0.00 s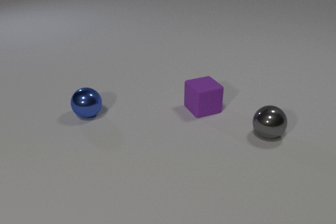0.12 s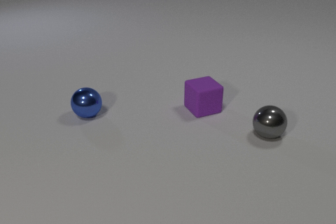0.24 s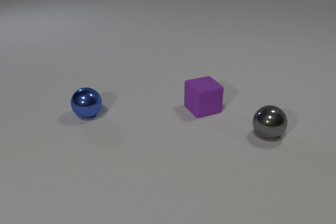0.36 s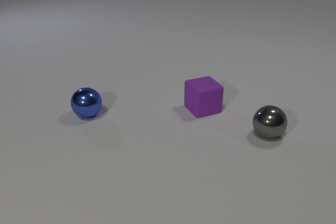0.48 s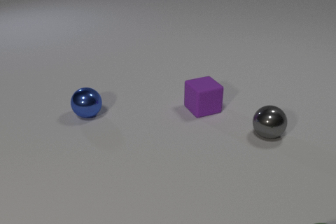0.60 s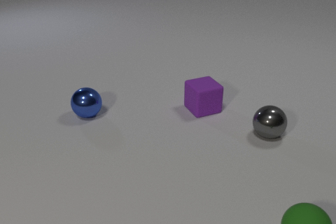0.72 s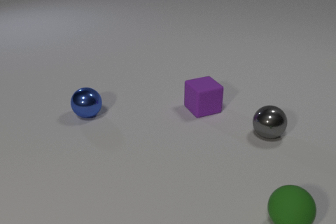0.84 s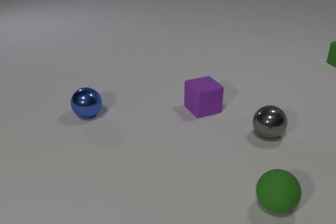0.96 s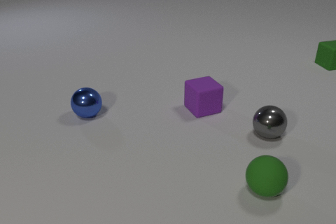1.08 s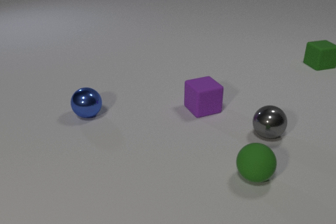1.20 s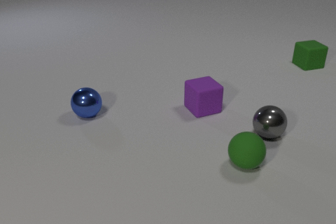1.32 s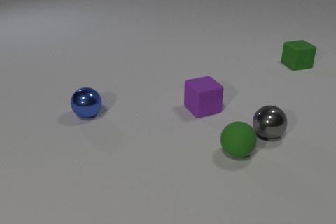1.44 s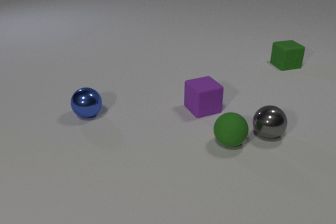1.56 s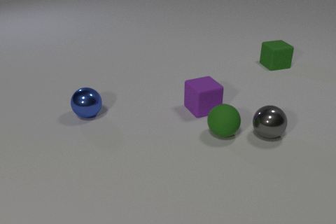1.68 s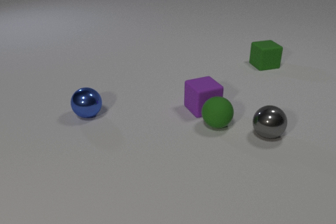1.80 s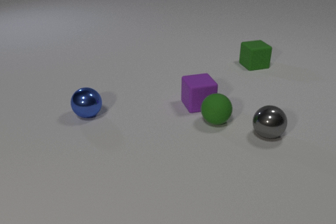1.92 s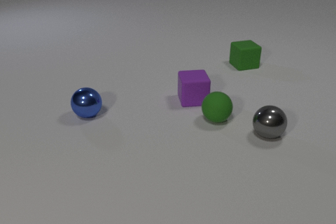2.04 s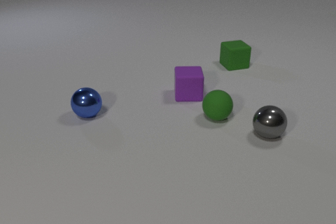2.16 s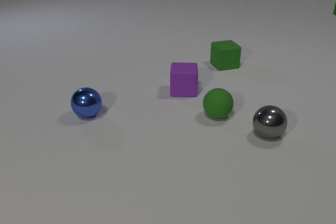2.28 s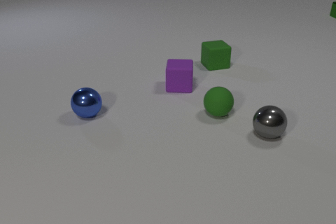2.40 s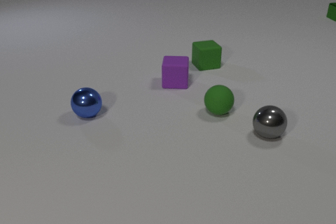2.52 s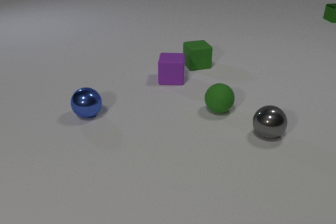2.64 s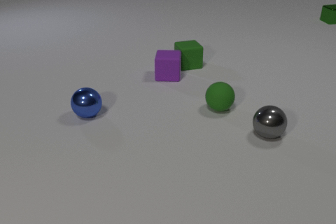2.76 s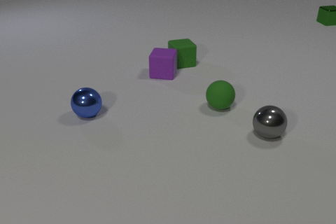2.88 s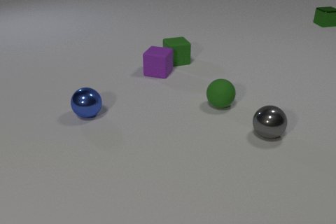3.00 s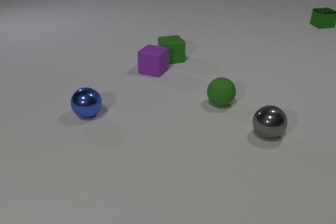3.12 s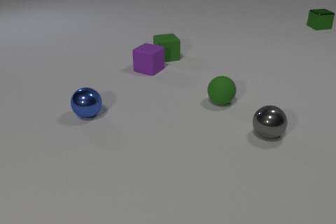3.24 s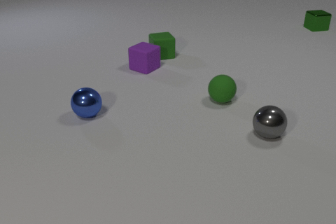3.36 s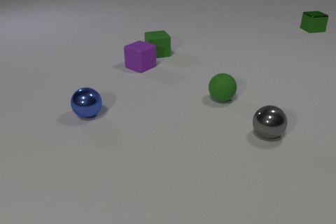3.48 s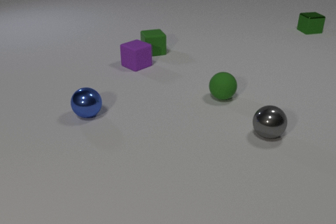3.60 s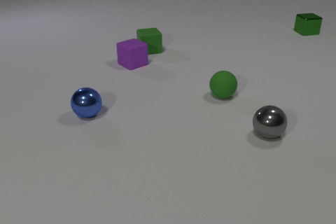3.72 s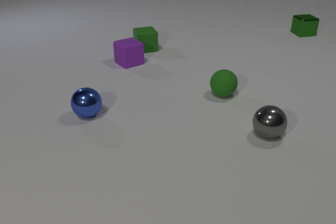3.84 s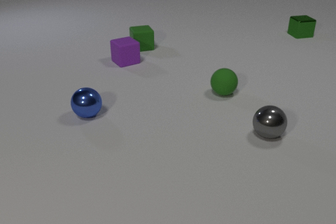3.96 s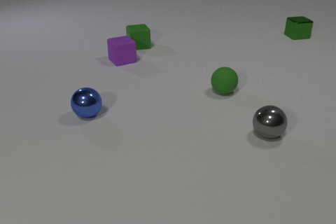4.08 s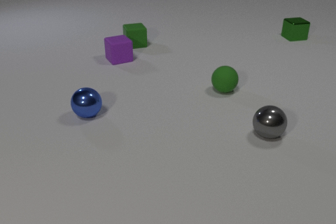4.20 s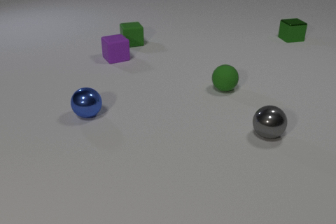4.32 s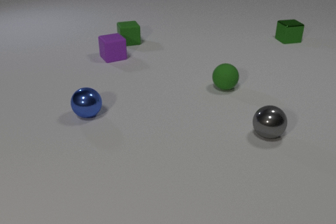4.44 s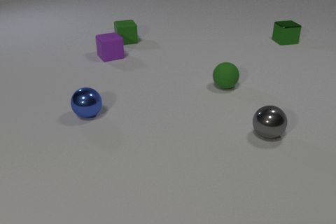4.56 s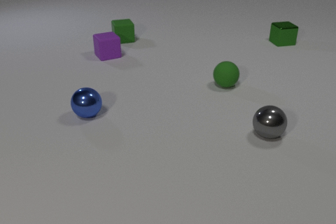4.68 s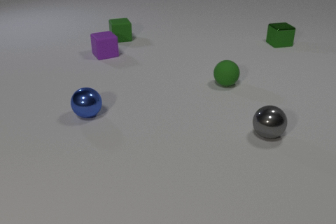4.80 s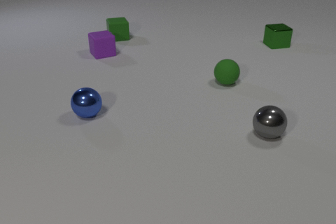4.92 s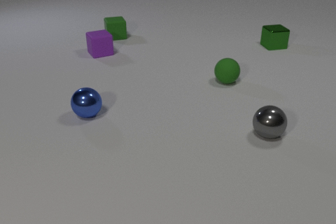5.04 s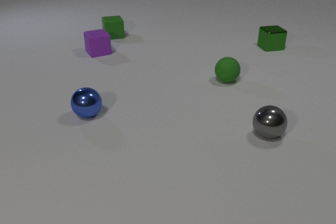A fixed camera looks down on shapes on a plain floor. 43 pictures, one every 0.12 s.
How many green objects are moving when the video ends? 3.
How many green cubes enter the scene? 2.
Are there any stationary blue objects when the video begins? yes.
0.00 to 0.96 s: The green rubber sphere comes in at the bottom edge, rolls away from the camera and to the left. The green rubber cube comes in at the right edge, slides to the left and toward the camera.
0.96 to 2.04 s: The green rubber sphere rolls away from the camera and to the left. The purple rubber cube slides away from the camera and to the left, spins clockwise seen from above by about 30 degrees, its near face sliding to the left. The green rubber cube slides to the left. The green rubber sphere and the purple rubber cube collide.
2.04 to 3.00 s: The green rubber sphere rolls away from the camera. The purple rubber cube slides away from the camera and to the left, spins clockwise seen from above by about 30 degrees, its near face sliding to the left. The green rubber cube slides to the left. The green metal cube comes in at the right edge, slides toward the camera and to the left. The purple rubber cube and the green rubber cube collide.
3.00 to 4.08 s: The green rubber sphere rolls away from the camera. The purple rubber cube slides to the left and away from the camera, spins clockwise seen from above by about 45 degrees, its near face sliding to the left. The green rubber cube slides away from the camera and to the left. The green metal cube slides toward the camera and to the left.
4.08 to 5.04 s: The green rubber sphere rolls away from the camera. The purple rubber cube slides away from the camera and to the left. The green rubber cube slides away from the camera and to the left. The green metal cube slides toward the camera and to the left.
